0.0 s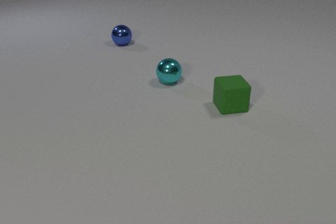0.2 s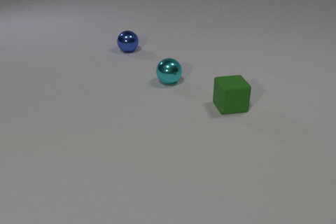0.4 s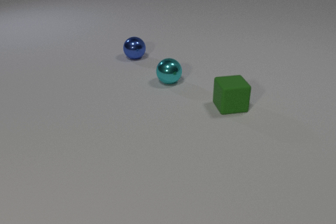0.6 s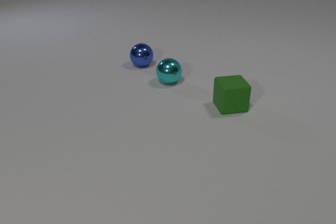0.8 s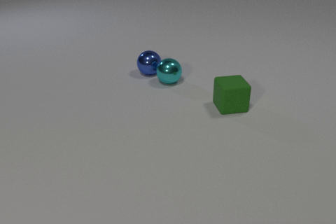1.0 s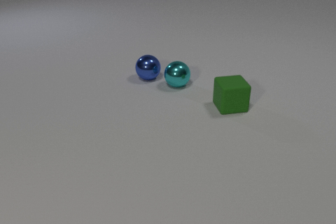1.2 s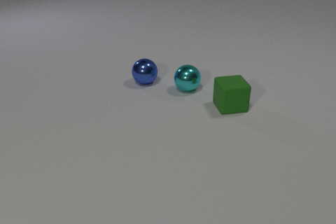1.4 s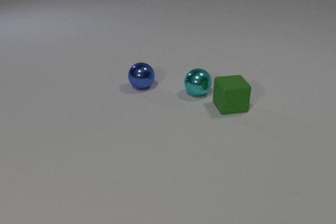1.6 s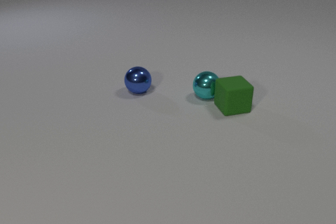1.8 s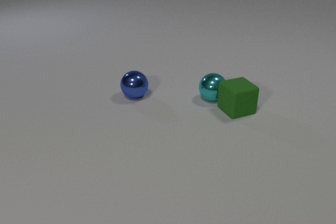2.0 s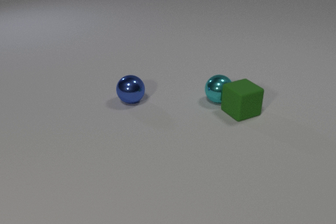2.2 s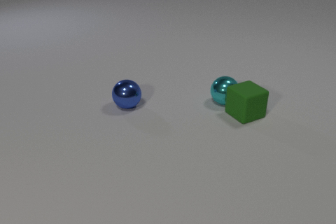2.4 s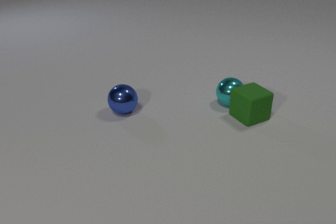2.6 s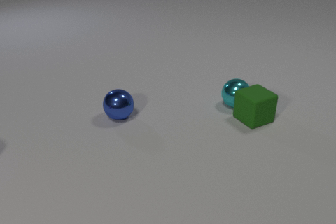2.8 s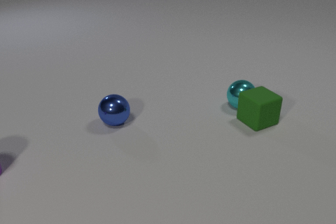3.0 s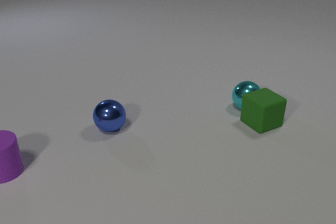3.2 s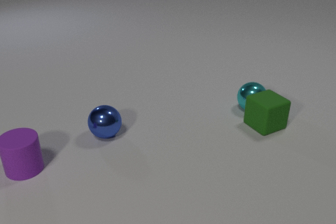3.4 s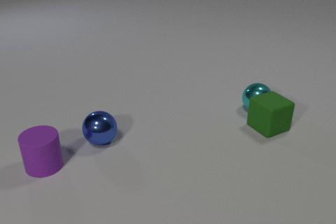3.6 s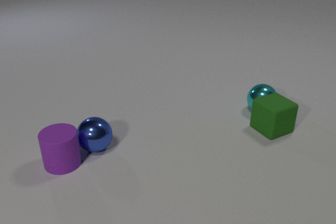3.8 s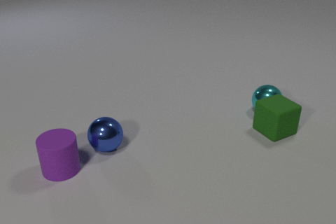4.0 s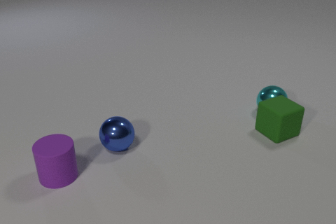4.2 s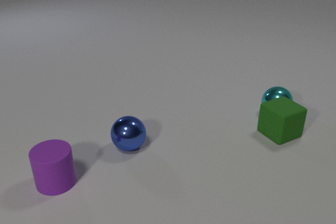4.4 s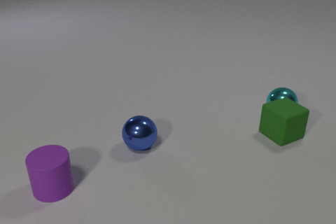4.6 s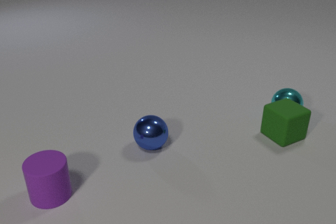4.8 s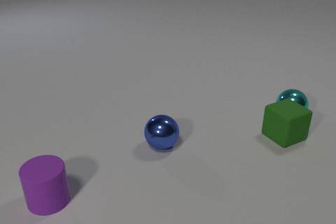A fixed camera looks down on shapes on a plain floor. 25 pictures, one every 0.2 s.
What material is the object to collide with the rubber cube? metal.
What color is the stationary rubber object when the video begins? green.
What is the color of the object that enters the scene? purple.
0.0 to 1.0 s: The blue metal sphere rolls toward the camera. The cyan metal sphere rolls to the right and toward the camera. The blue metal sphere and the cyan metal sphere collide.
1.0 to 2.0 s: The blue metal sphere rolls toward the camera. The cyan metal sphere rolls to the right and toward the camera. The green rubber cube slides to the right and toward the camera. The cyan metal sphere and the green rubber cube collide.
2.0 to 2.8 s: The blue metal sphere rolls toward the camera. The cyan metal sphere rolls to the right. The green rubber cube slides to the right and toward the camera.
2.8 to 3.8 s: The blue metal sphere rolls toward the camera. The cyan metal sphere rolls to the right. The purple rubber cylinder slides to the right. The green rubber cube slides to the right and toward the camera. The blue metal sphere and the purple rubber cylinder collide.
3.8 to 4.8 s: The blue metal sphere rolls to the right. The cyan metal sphere rolls to the right. The purple rubber cylinder slides toward the camera. The green rubber cube slides to the right and toward the camera.
